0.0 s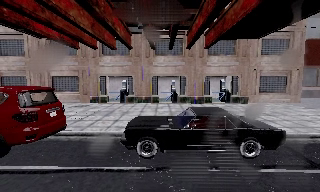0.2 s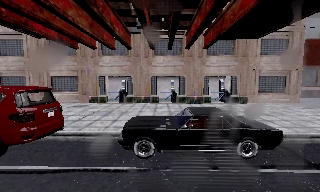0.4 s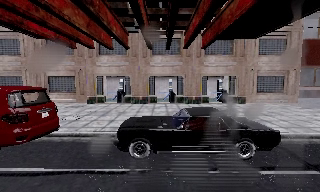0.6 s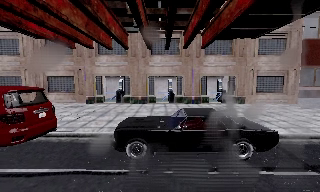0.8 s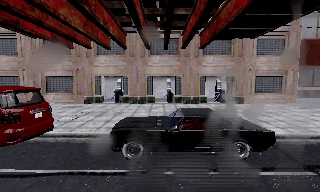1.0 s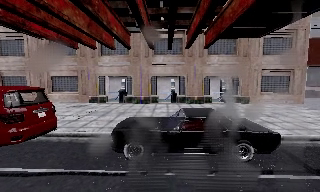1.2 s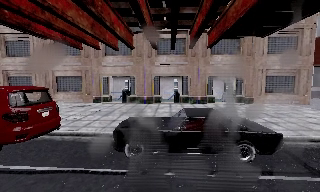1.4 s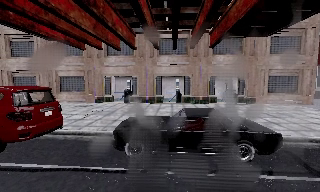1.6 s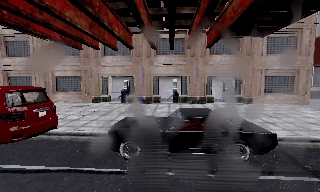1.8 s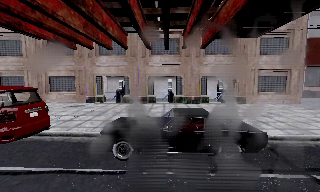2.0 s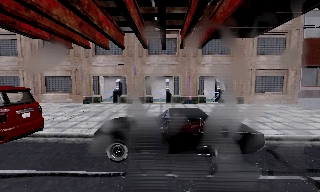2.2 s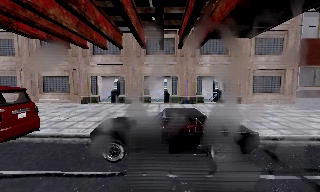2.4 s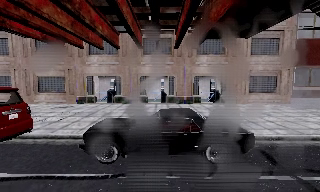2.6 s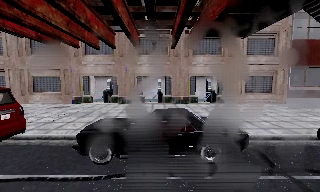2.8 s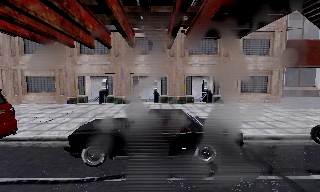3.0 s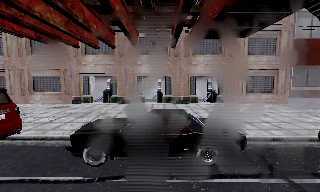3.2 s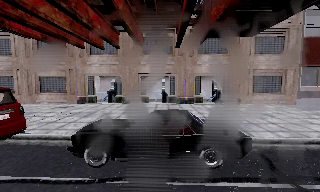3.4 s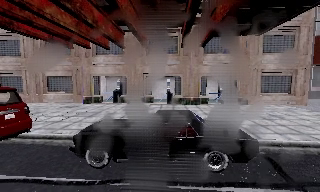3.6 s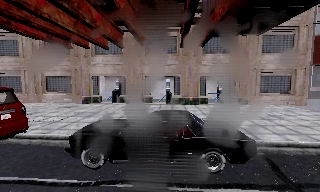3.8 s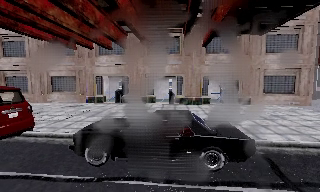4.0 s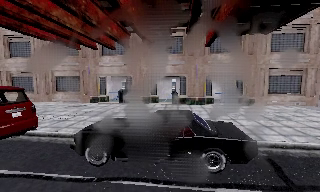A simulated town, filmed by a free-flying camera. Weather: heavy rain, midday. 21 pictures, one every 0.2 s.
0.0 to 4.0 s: The camera travels to its right, about 2 m.
The film runs backward here.
